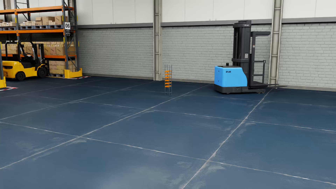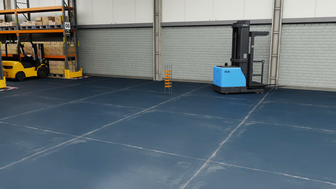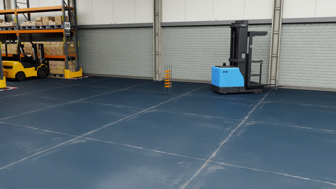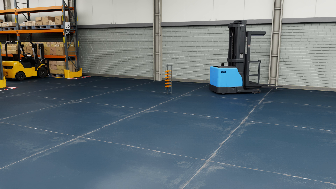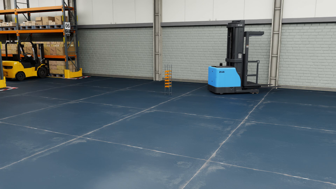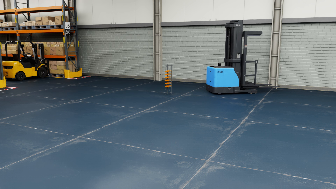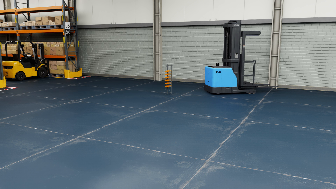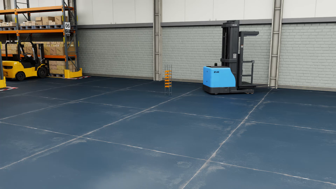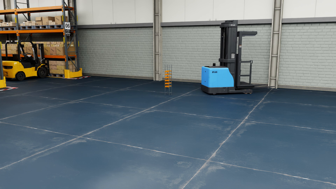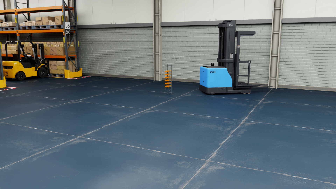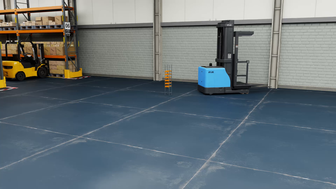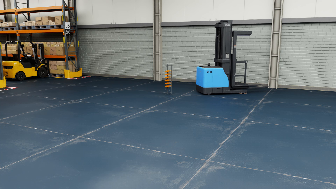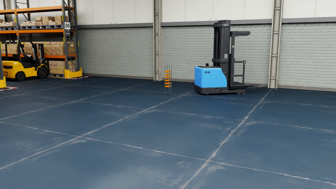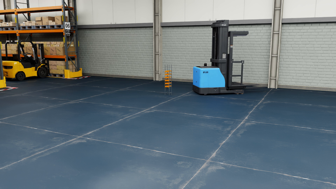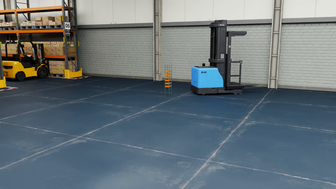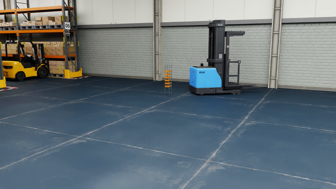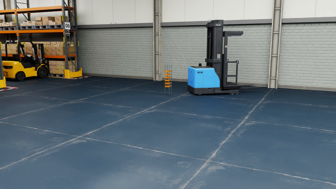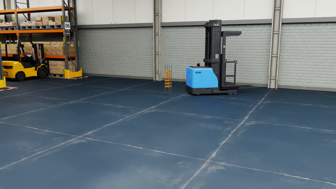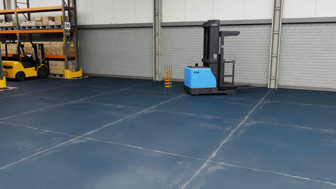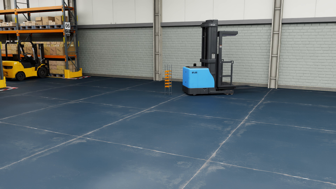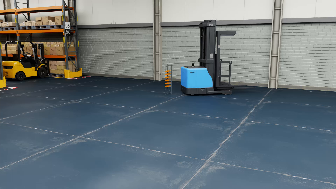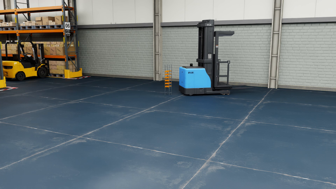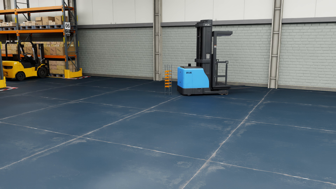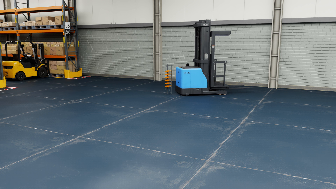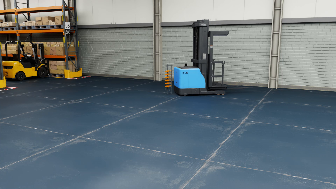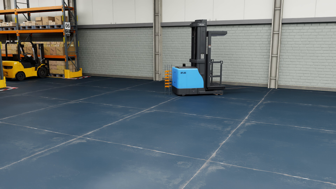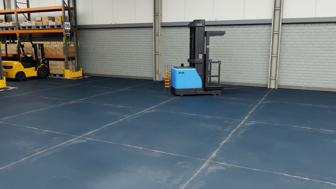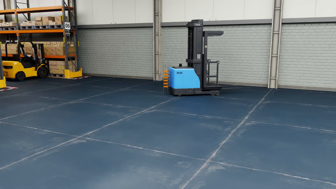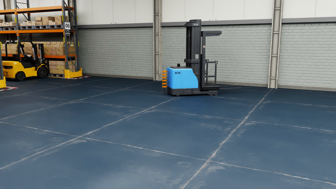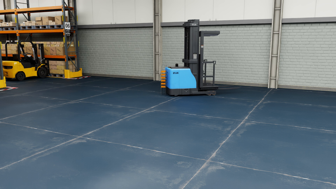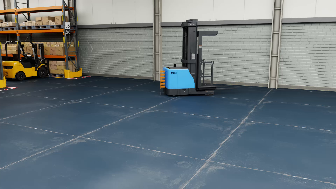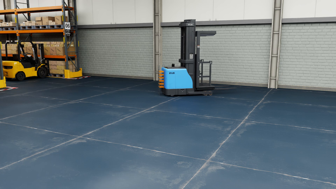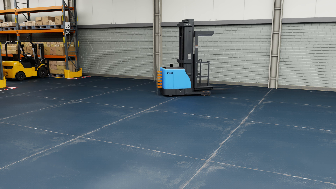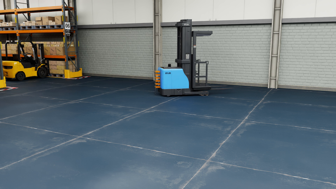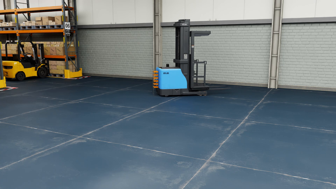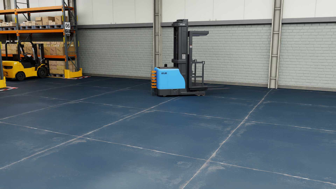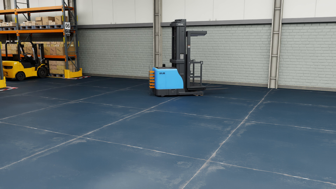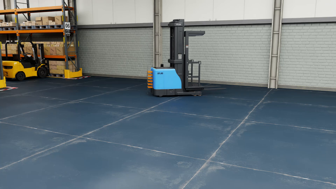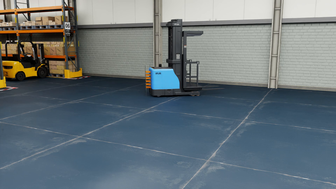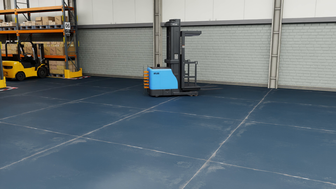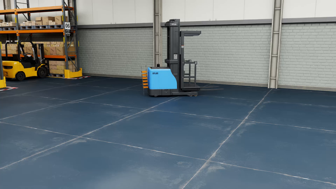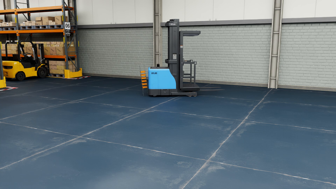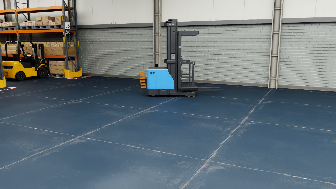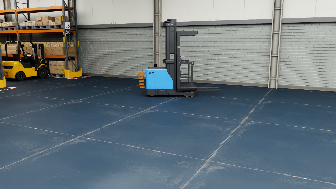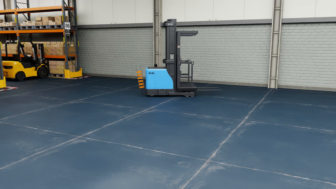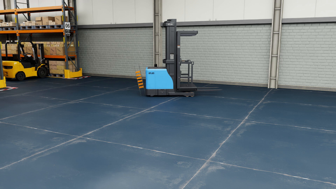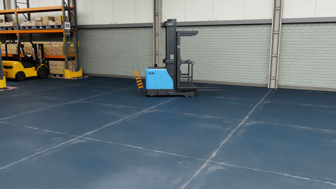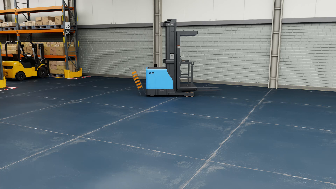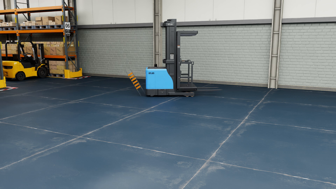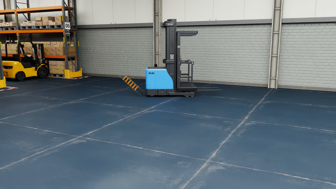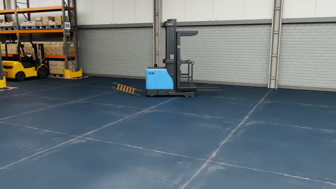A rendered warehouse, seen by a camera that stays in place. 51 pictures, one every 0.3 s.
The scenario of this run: A forklift runs into an object in its way.
